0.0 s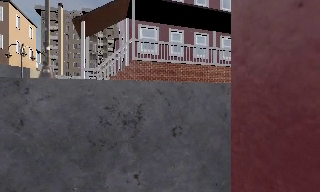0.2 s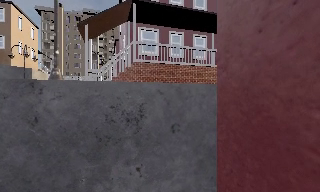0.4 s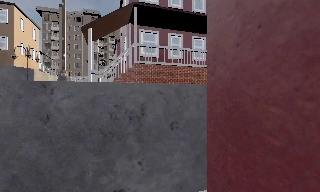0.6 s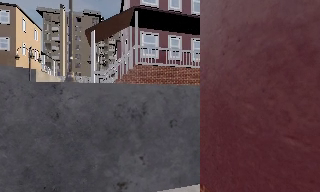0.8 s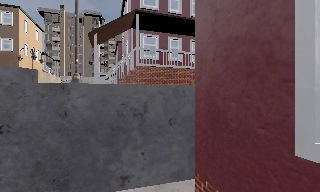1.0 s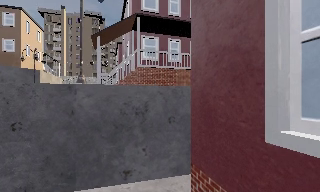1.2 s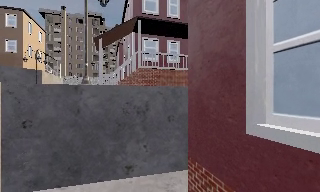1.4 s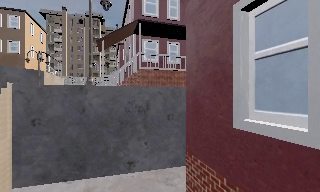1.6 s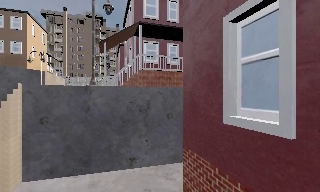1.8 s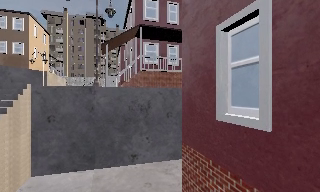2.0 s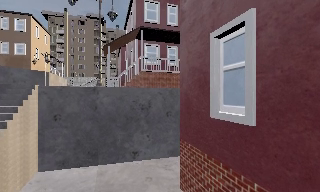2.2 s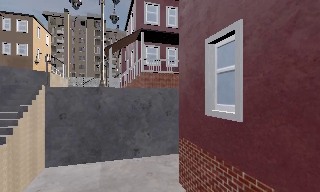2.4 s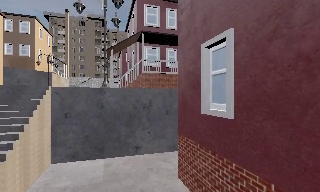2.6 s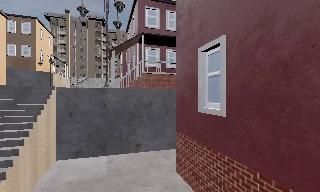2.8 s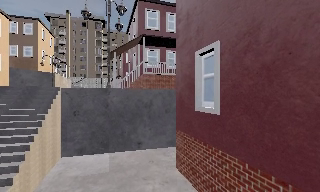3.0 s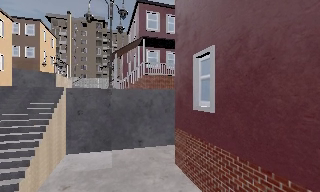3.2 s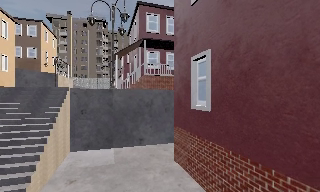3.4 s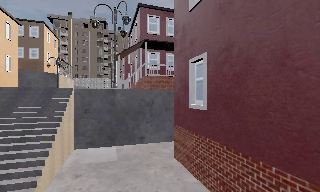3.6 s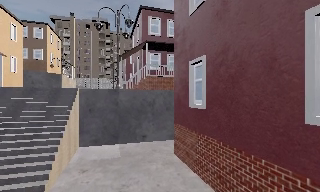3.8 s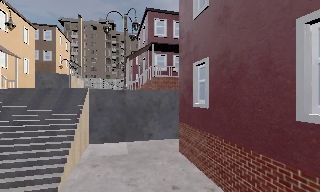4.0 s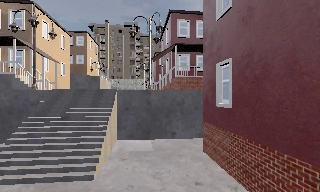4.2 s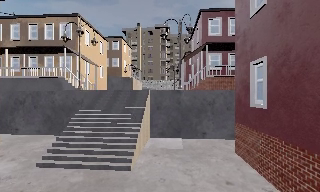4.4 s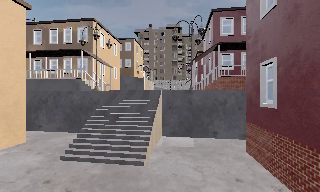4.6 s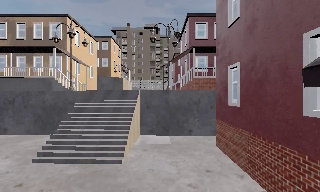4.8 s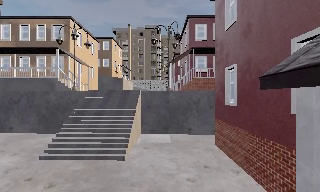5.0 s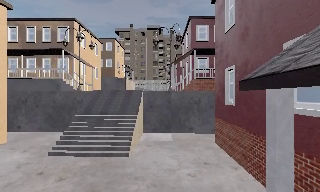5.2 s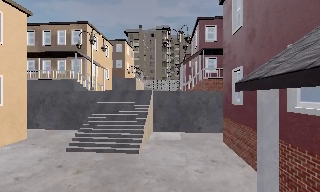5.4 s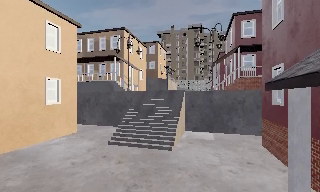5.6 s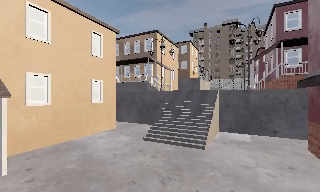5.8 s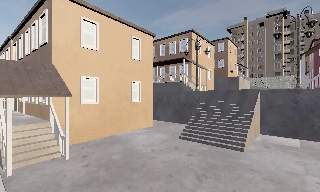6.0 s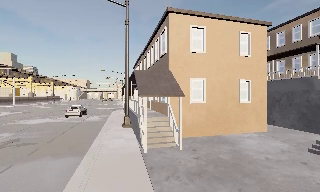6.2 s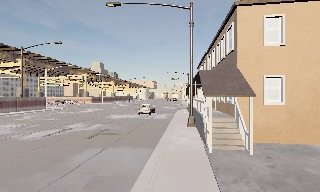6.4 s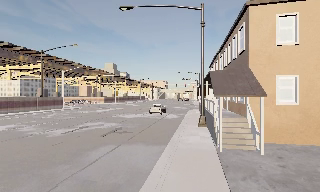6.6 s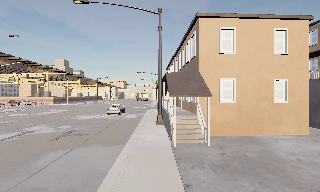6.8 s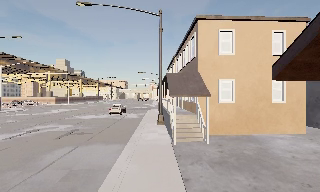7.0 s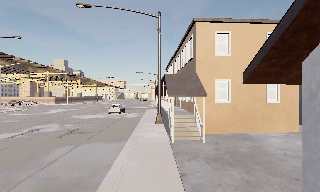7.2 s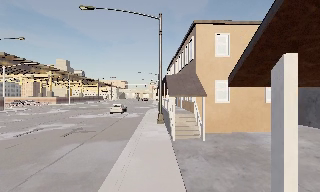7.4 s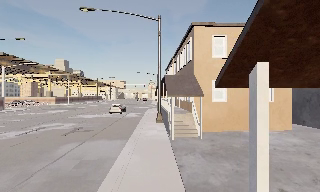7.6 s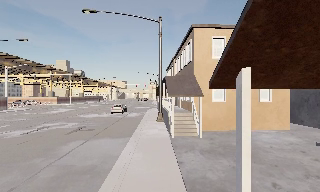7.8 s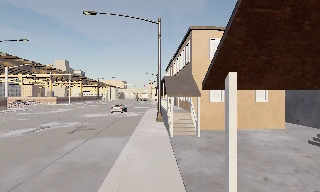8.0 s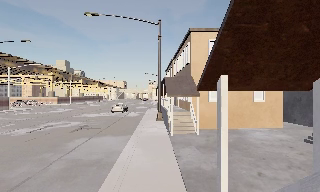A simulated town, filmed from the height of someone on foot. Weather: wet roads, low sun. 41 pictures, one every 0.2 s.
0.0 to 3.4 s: The camera travels backward, about 5 m, so what stands in front gets smaller.
3.4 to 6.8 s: The camera pans to its left, which is counterclockwise from overhead, by about 105 degrees. It travels backward, about 5 m.
6.8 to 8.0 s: The camera travels backward, about 2 m, so what stands in front gets smaller.
The film runs backward here.
